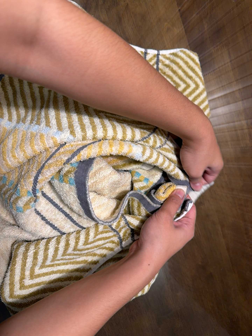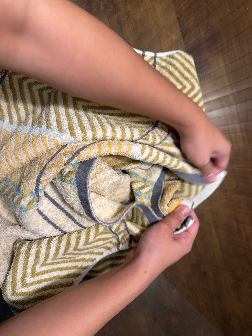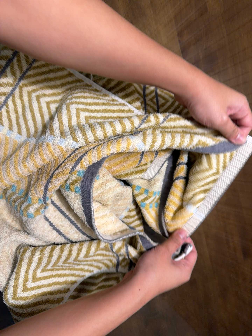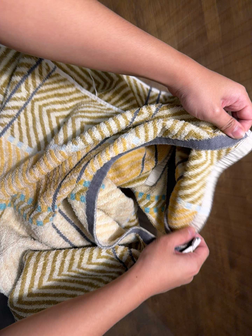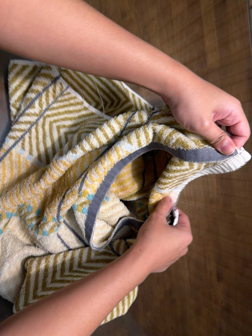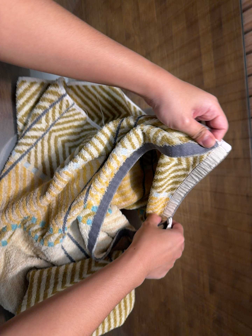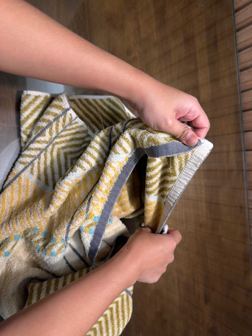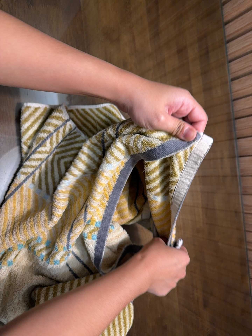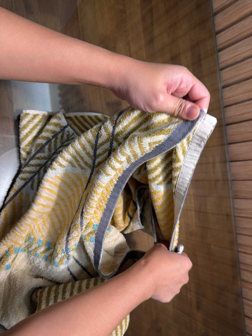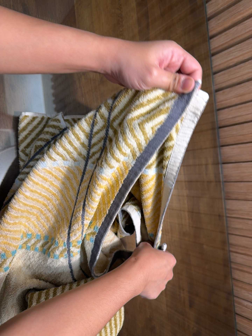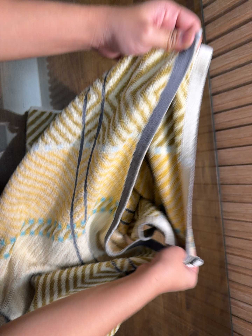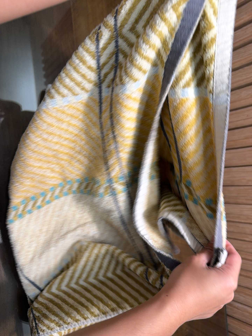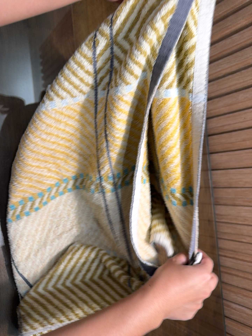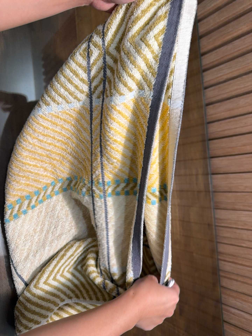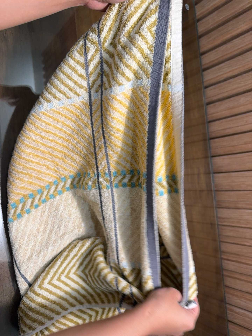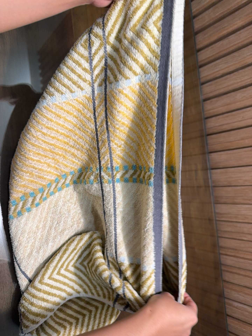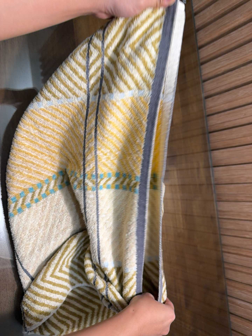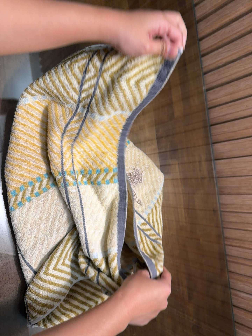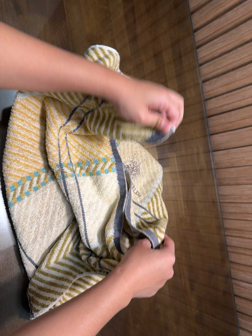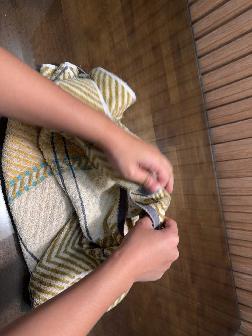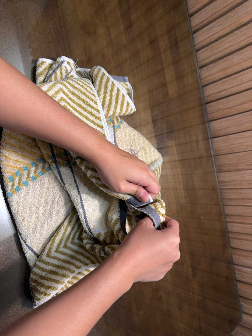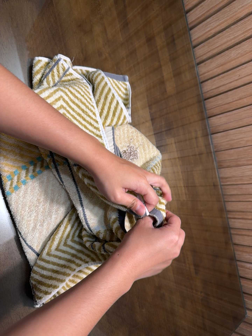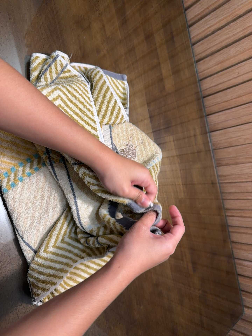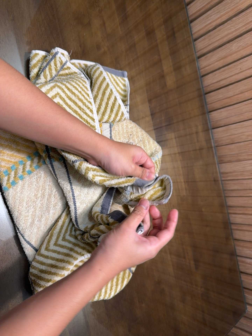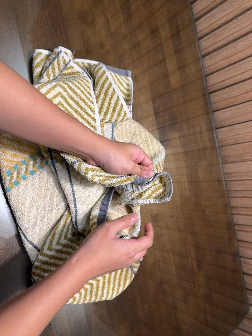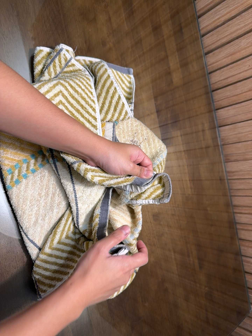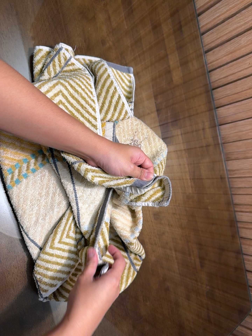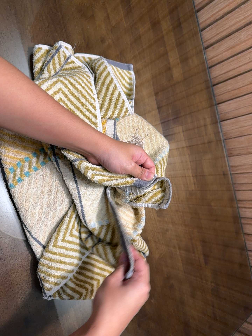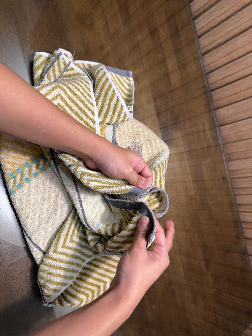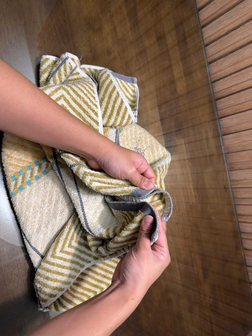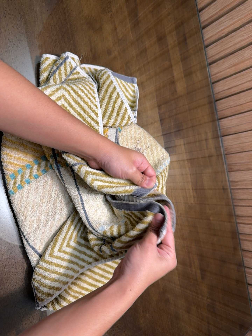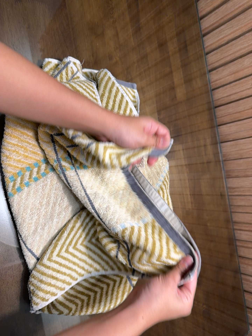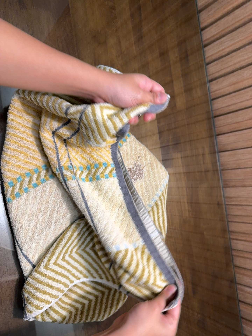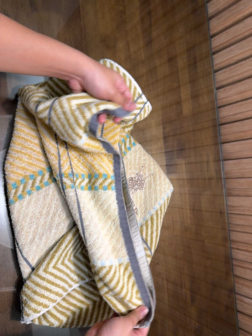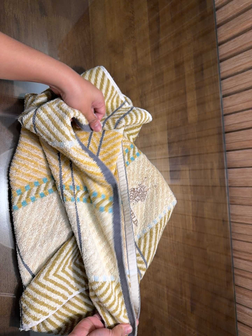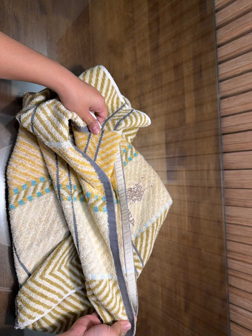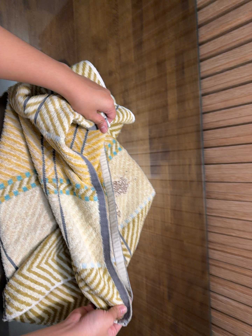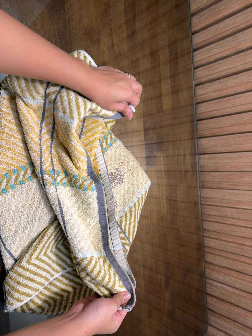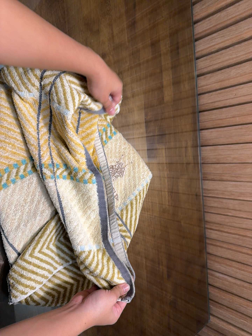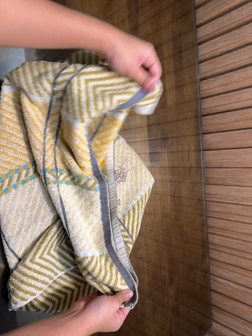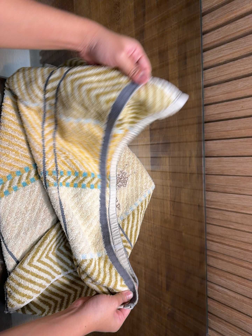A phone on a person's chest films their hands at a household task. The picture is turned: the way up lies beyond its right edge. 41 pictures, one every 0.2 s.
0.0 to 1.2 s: The camera pans to its right by about 15 degrees. It travels backward, to its left and toward the top of its view, about 16 cm, so what stands in front gets smaller. It rolls about its line of sight by about 10 degrees, and the scene rotates clockwise.
1.2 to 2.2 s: The camera travels backward, about 6 cm, so what stands in front gets smaller.
2.2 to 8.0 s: The camera shifts only a little, or ends up much as it began.
The film runs forward here.
